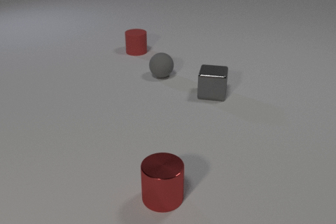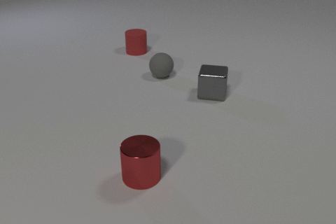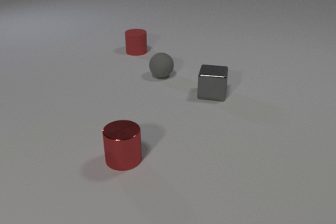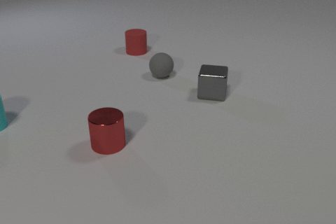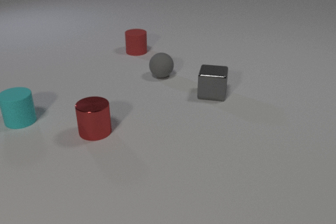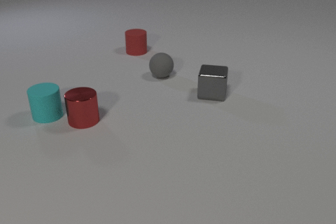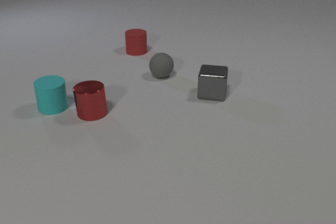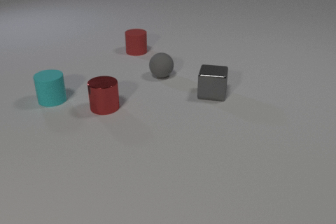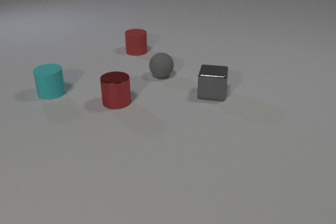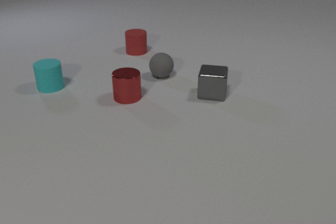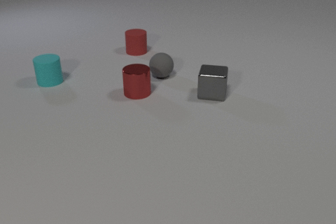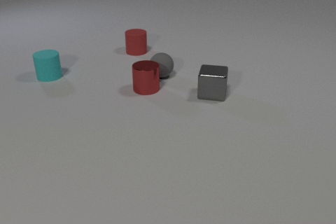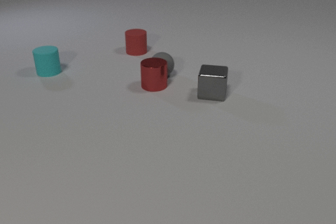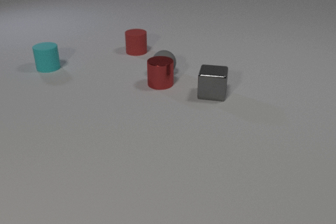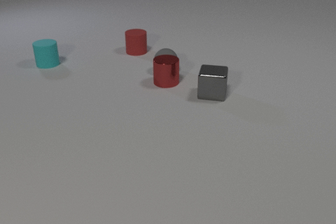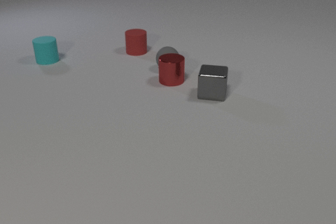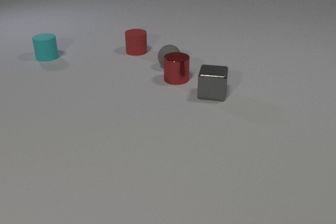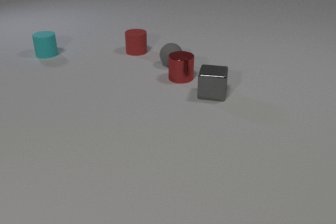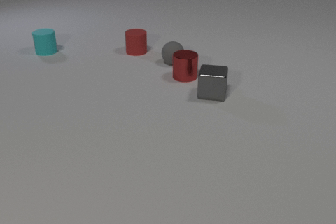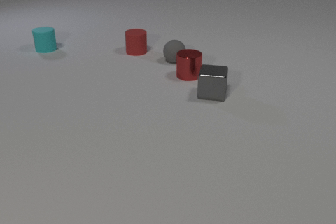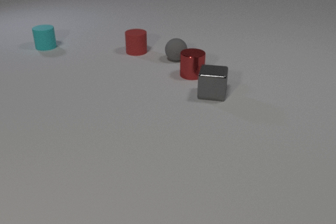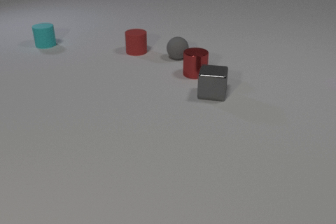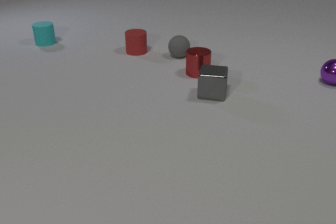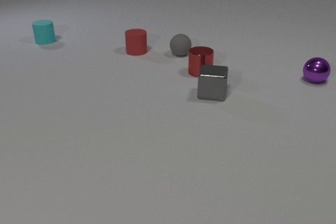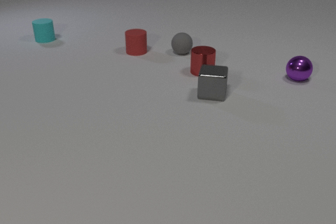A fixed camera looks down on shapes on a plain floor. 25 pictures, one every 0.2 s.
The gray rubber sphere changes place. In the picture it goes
away from the camera.
The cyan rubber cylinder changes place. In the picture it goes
away from the camera.
0.0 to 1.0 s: The cyan rubber cylinder comes in at the left edge, slides to the right. The red metal cylinder slides away from the camera and to the left.
1.0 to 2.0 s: The cyan rubber cylinder slides away from the camera. The red metal cylinder slides to the right and away from the camera. The cyan rubber cylinder and the red metal cylinder collide.
2.0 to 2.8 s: The cyan rubber cylinder slides away from the camera. The red metal cylinder slides to the right and away from the camera. The gray rubber sphere rolls away from the camera. The red metal cylinder and the gray rubber sphere collide.
2.8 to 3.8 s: The cyan rubber cylinder slides away from the camera. The red metal cylinder slides to the right and away from the camera. The gray rubber sphere rolls away from the camera.
3.8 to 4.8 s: The cyan rubber cylinder slides away from the camera. The red metal cylinder slides to the right and away from the camera. The gray rubber sphere rolls away from the camera. The purple metal sphere comes in at the right edge, rolls to the left.
What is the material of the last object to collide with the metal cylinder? rubber.
How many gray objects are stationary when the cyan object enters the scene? 2.
What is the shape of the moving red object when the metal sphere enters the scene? cylinder.
